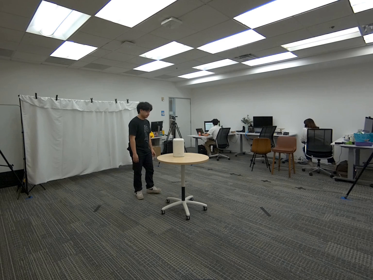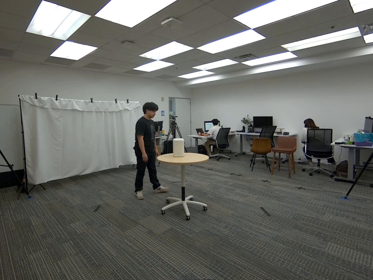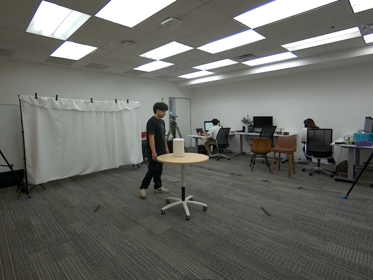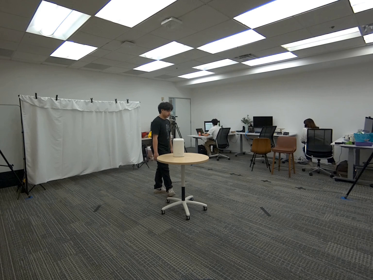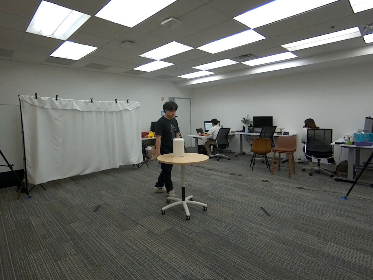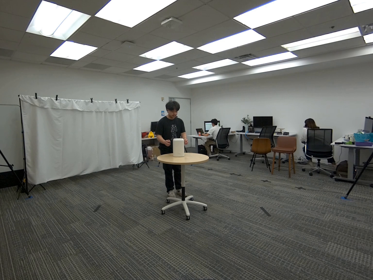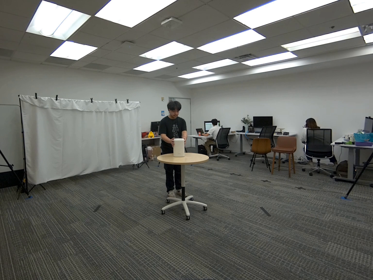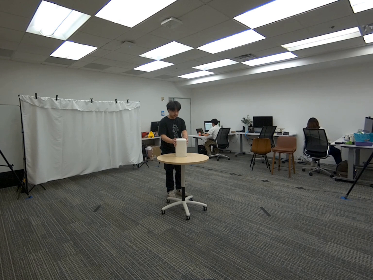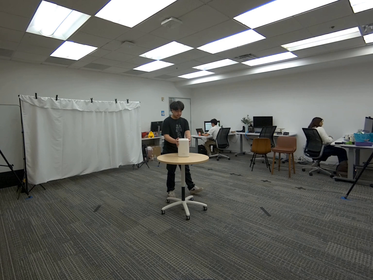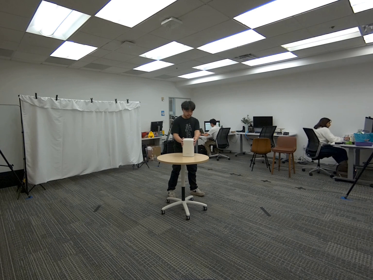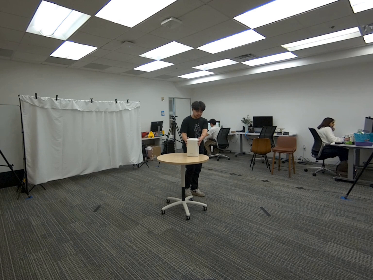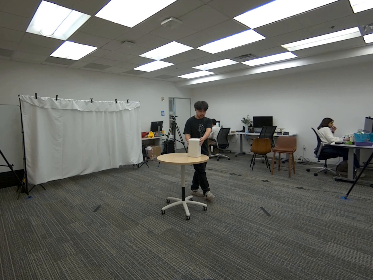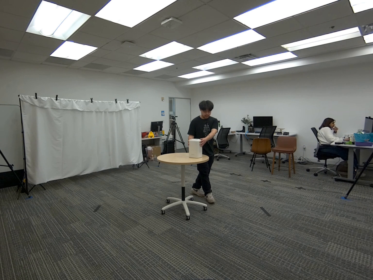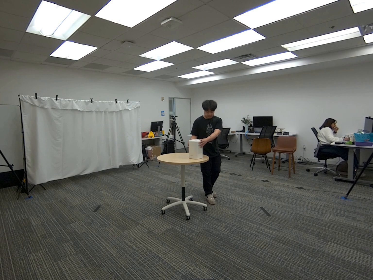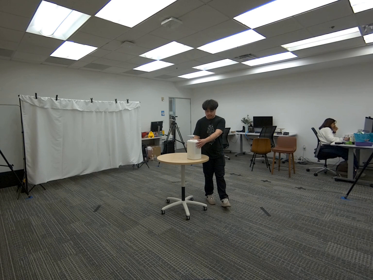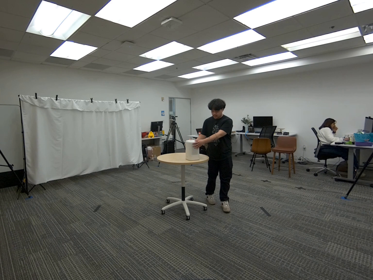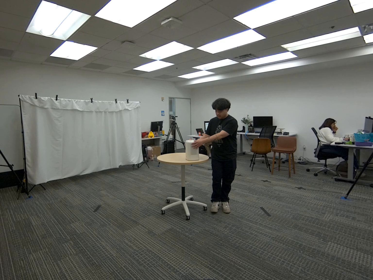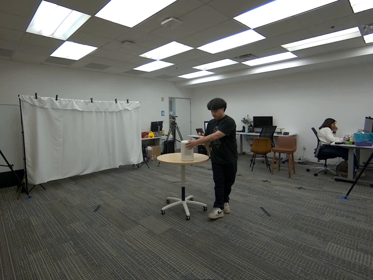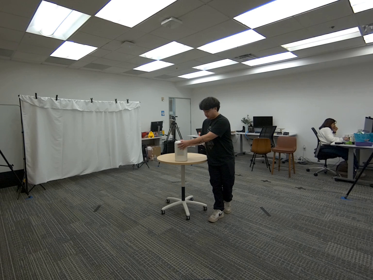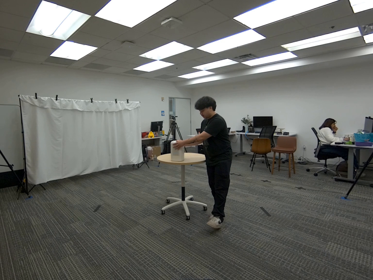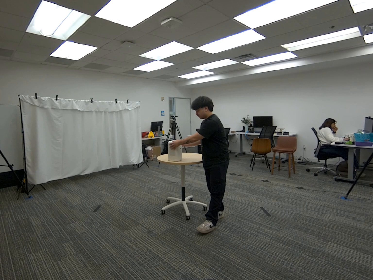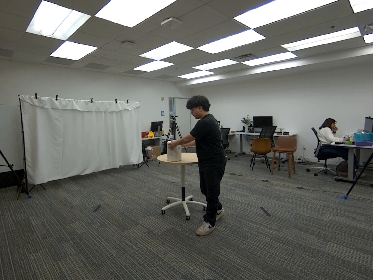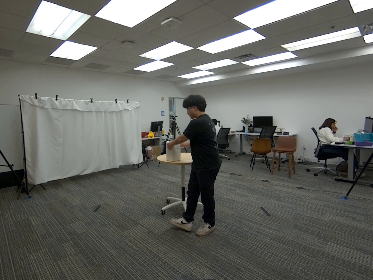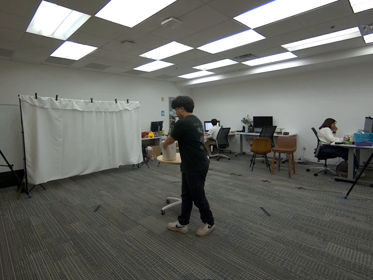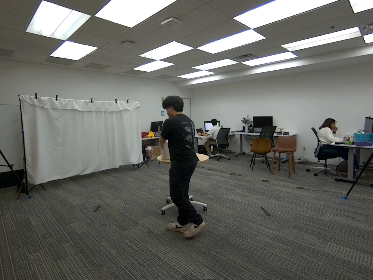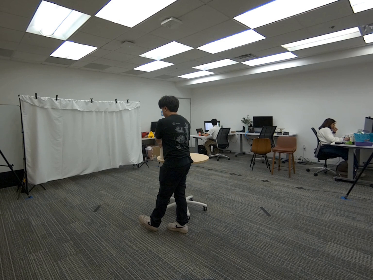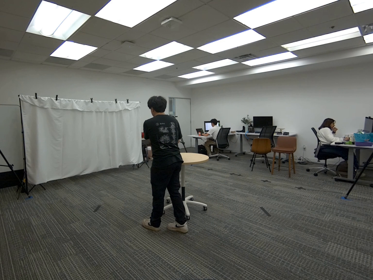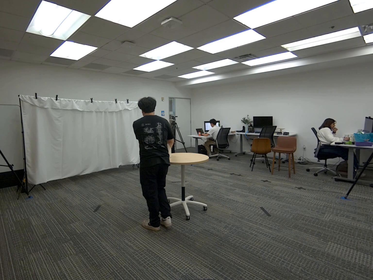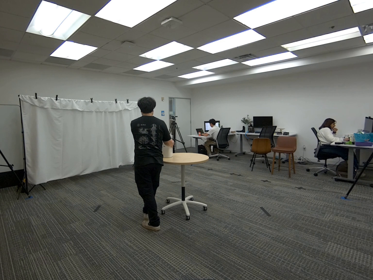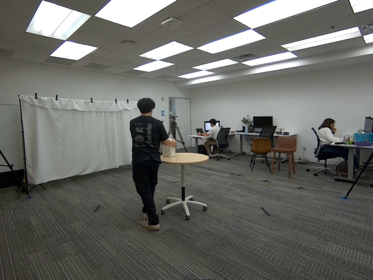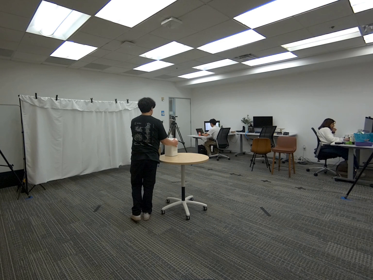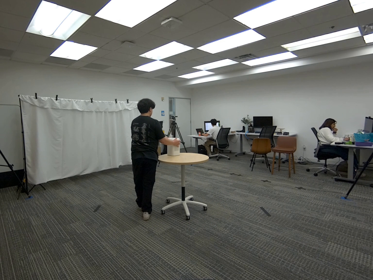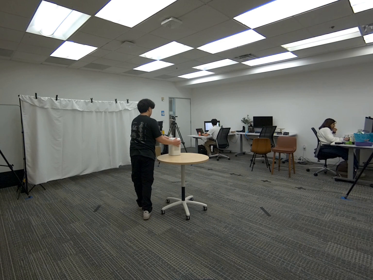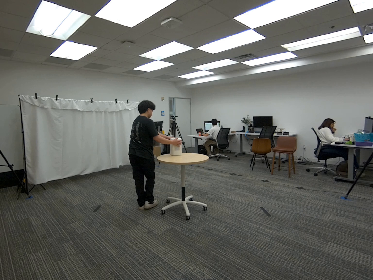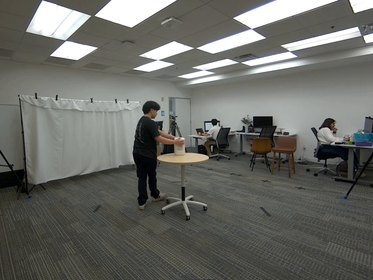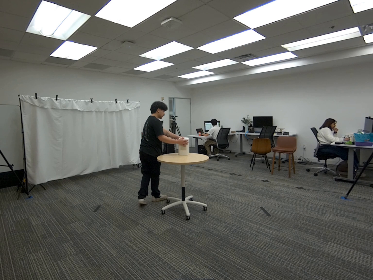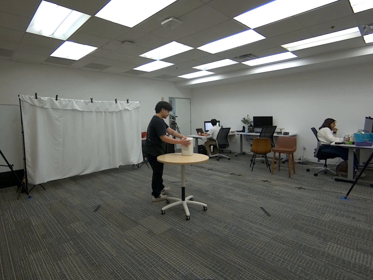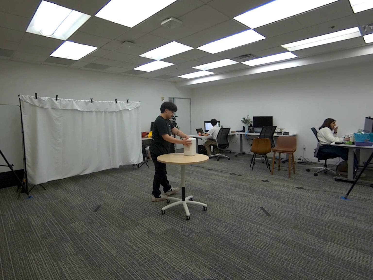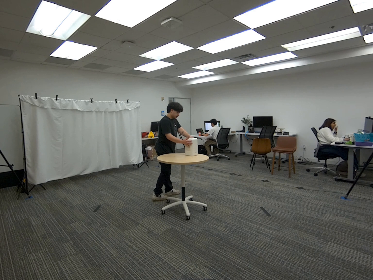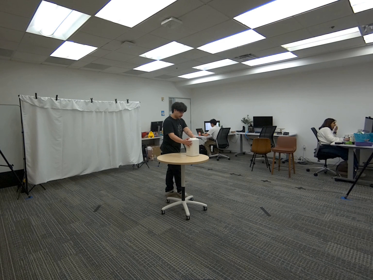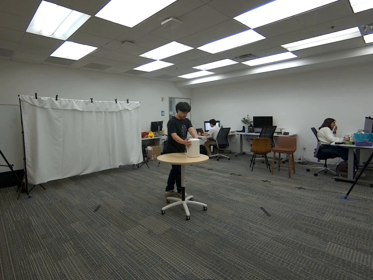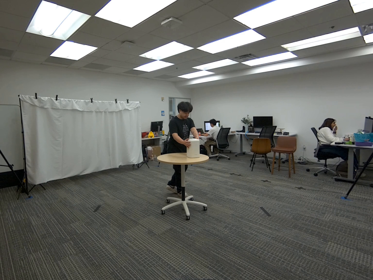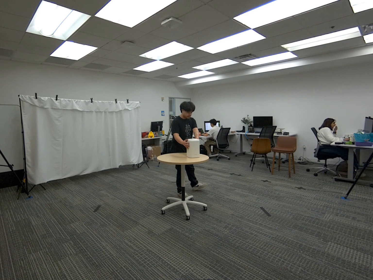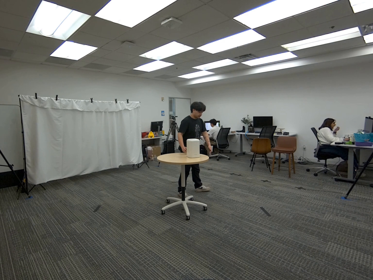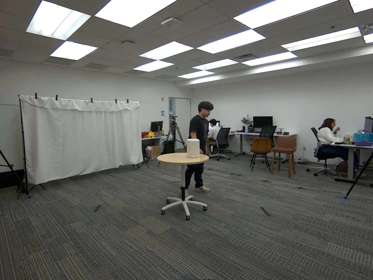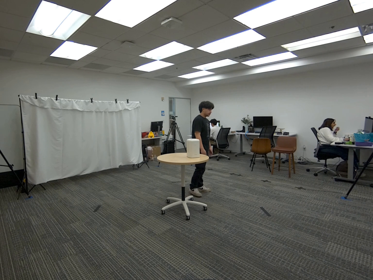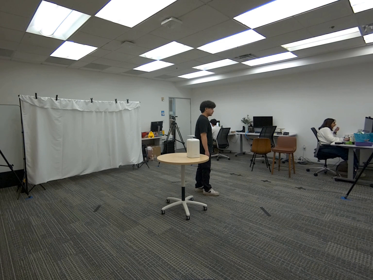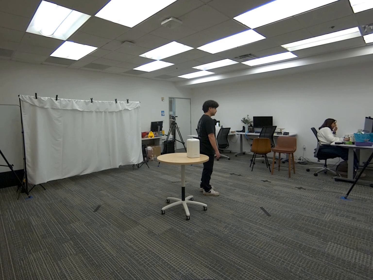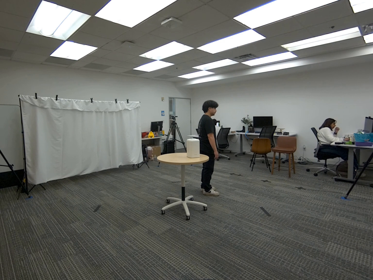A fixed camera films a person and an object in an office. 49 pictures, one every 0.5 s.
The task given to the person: Walk over to the Air Purifier on the round table and push around the purifier with both hands while walking around the table.
